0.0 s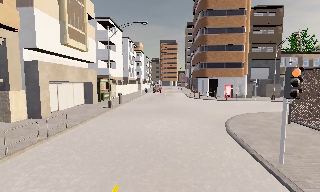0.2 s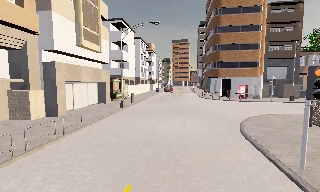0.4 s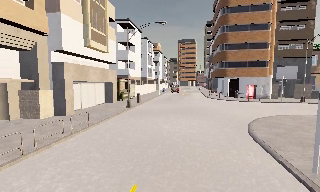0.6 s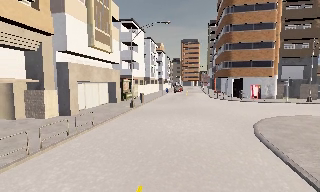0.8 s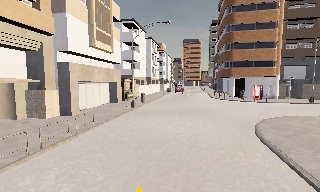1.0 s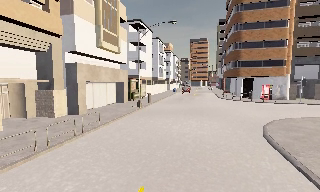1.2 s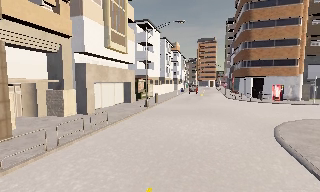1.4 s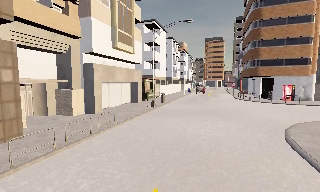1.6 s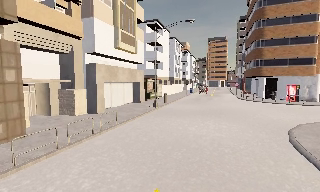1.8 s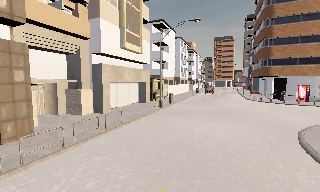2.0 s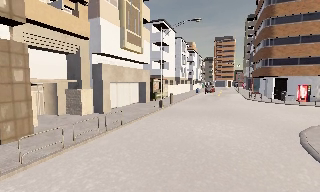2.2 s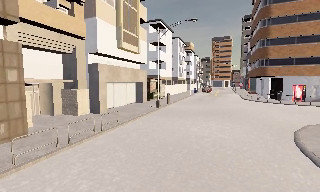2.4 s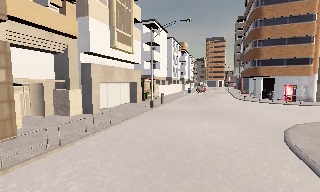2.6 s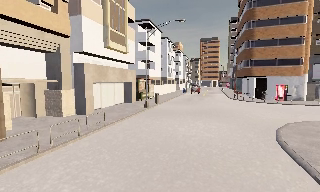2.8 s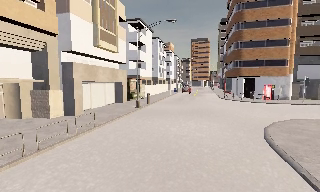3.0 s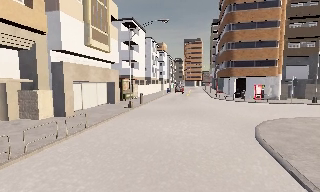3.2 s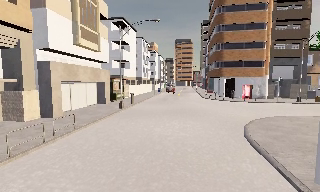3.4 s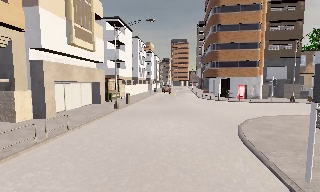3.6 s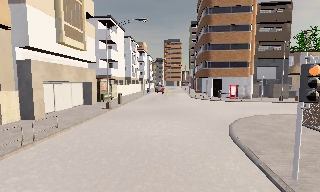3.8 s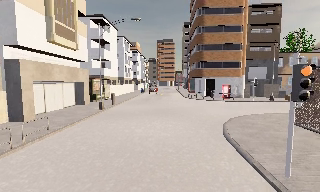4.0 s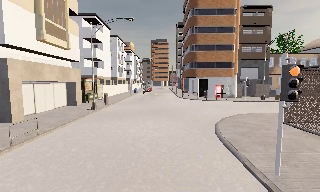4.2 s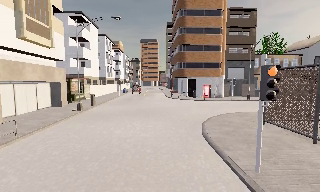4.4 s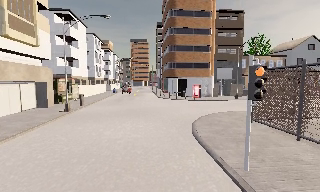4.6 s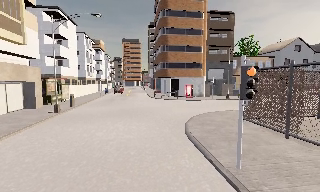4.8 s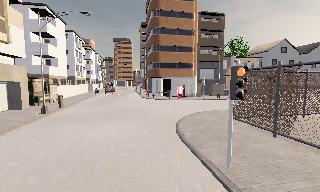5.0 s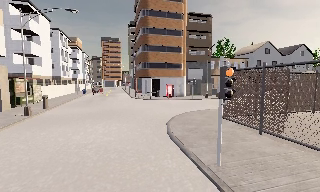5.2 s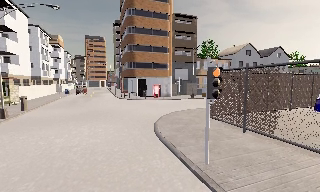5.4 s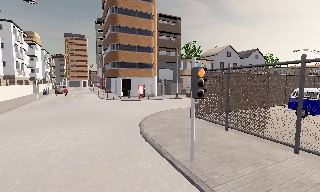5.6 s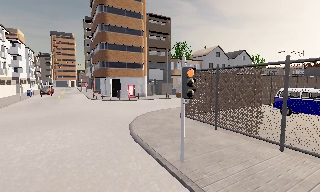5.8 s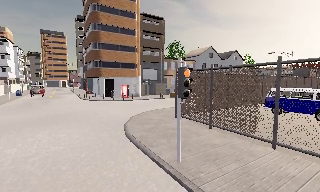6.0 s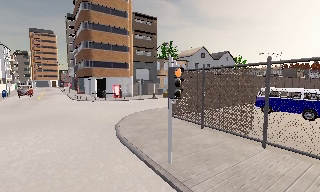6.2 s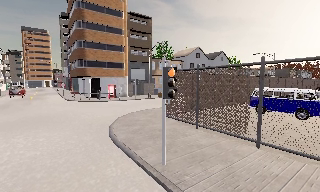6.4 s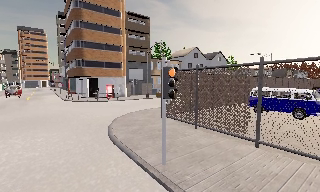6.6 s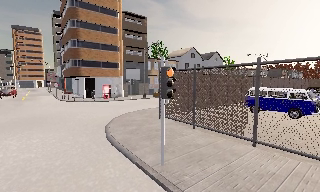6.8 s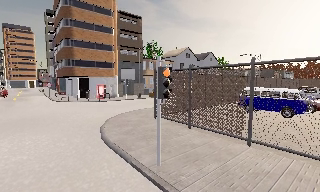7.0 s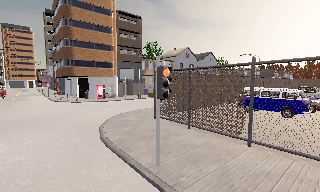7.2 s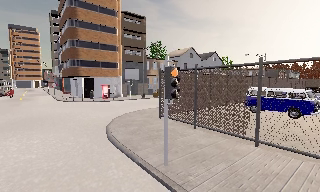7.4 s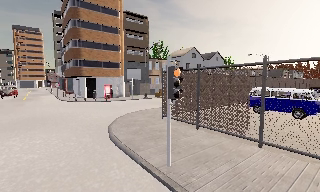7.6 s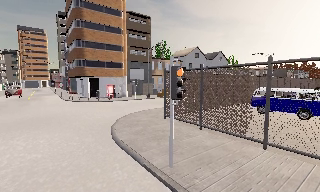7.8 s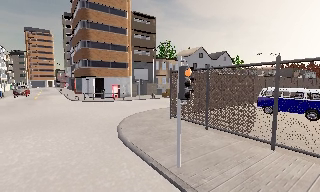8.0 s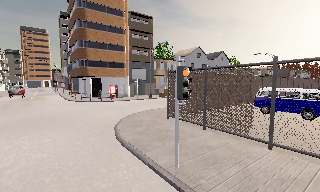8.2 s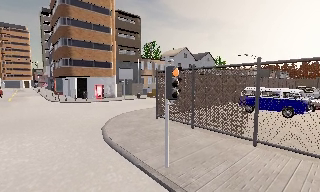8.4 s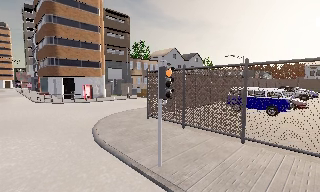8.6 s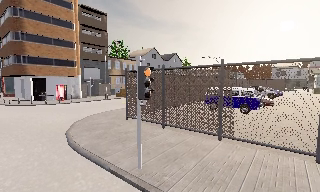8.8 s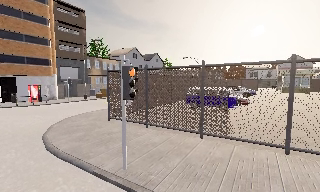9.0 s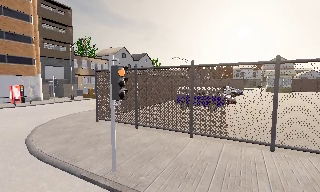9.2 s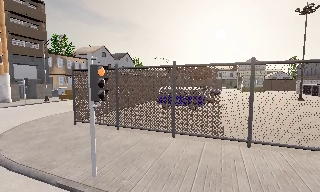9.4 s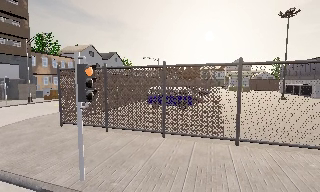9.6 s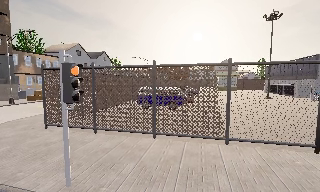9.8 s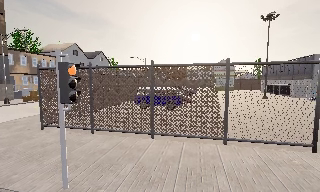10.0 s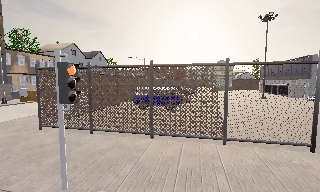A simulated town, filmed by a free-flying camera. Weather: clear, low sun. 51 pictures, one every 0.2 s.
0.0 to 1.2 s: The camera swings to its left by about 15 degrees, and the scene slides to the right.
1.2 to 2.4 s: The camera shifts only a little, or ends up much as it began.
2.4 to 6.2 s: The scene slides to the left, as the camera pans about 55 degrees to its right. It travels forward, about 1 m.
6.2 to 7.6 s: The camera shifts only a little, or ends up much as it began.
7.6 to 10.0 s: The scene slides to the left, as the camera pans about 40 degrees to its right. It travels to its left, about 0.5 m.
The film runs forward here.
